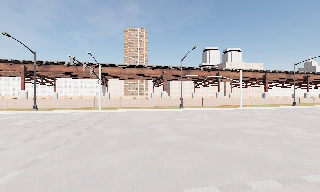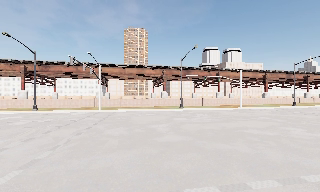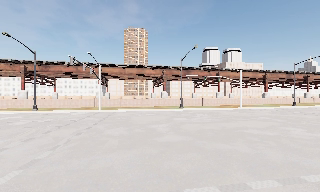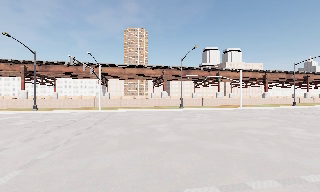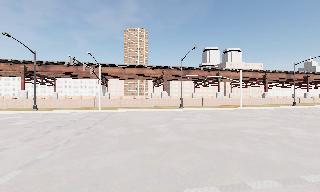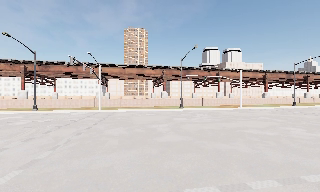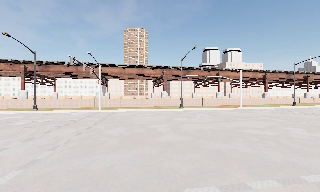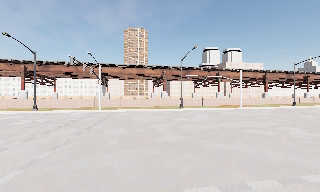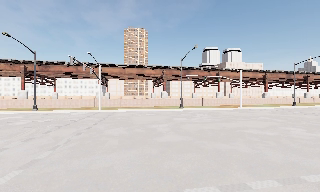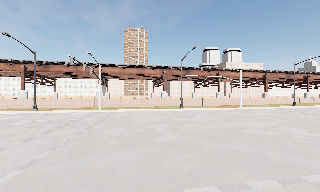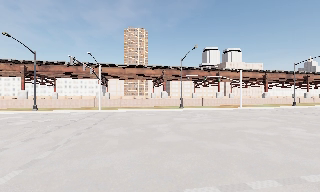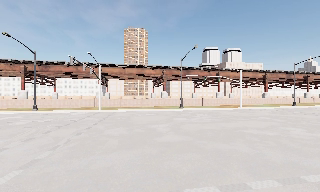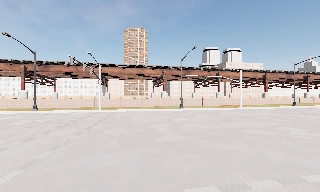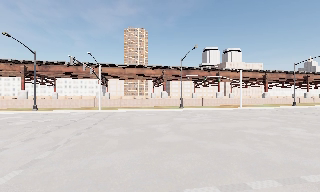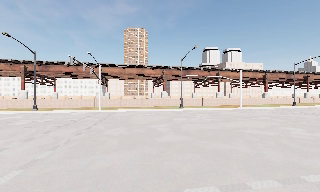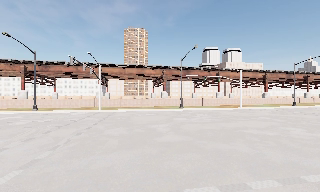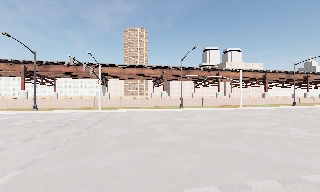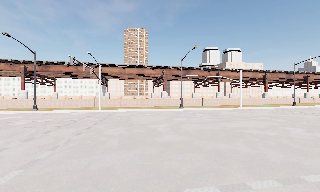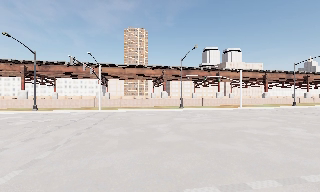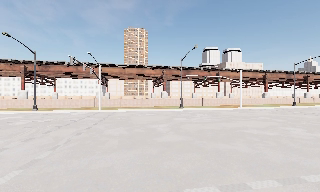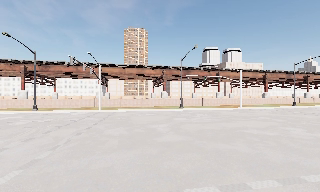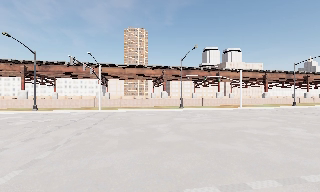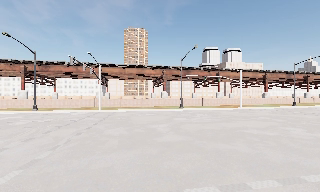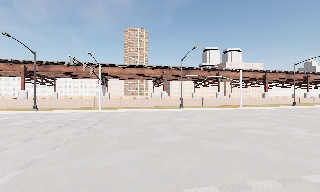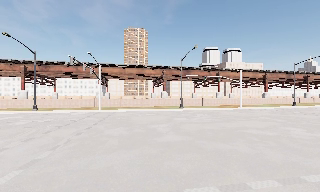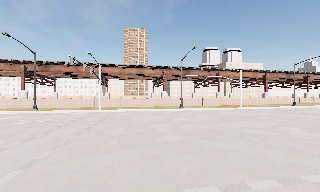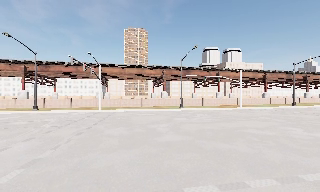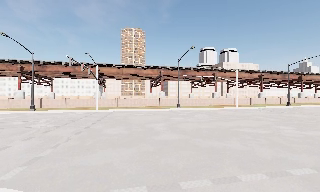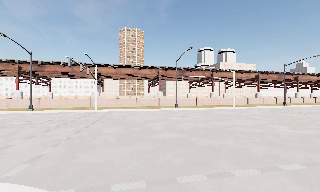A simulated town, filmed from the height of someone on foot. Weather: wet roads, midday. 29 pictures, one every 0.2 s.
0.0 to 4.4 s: The camera keeps its place and its aim.
4.4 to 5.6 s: The camera travels backward, about 0.5 m, so what stands in front gets smaller. It gains speed.
The film runs backward here.
